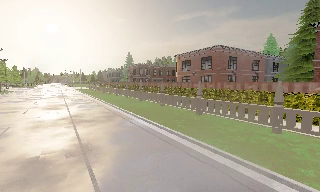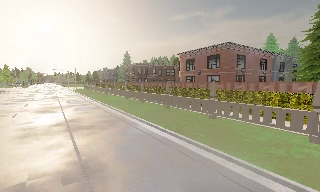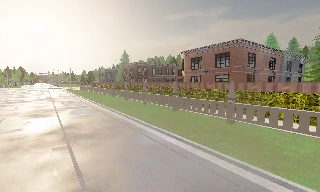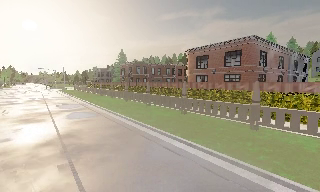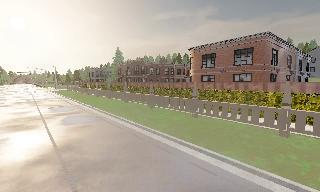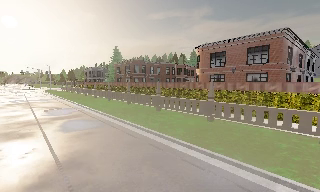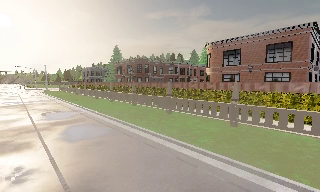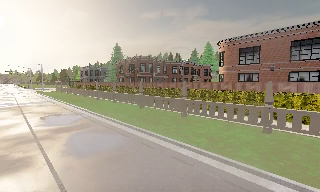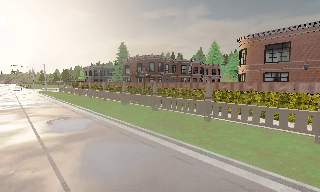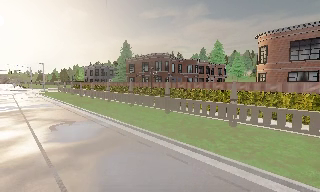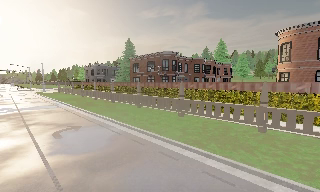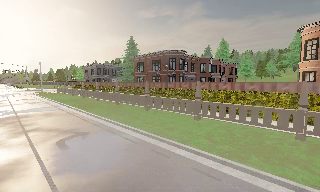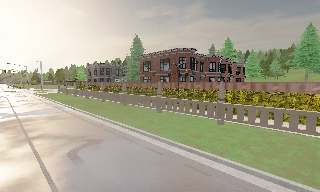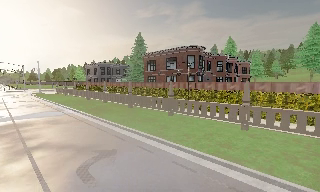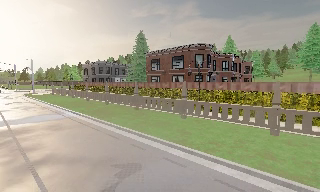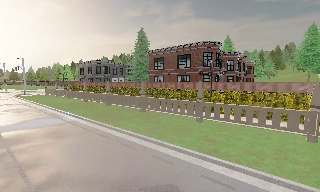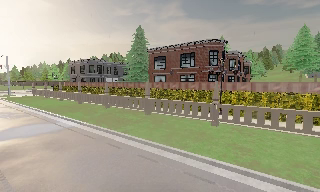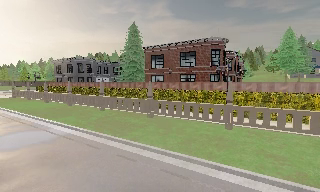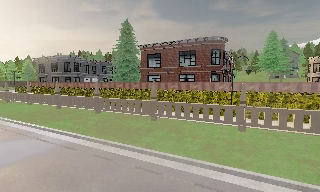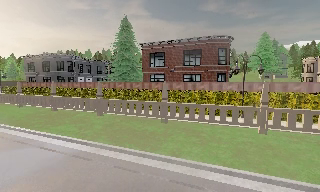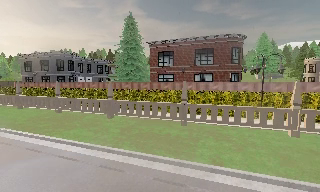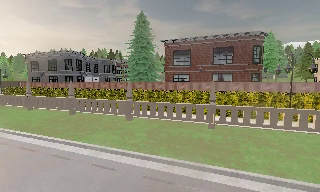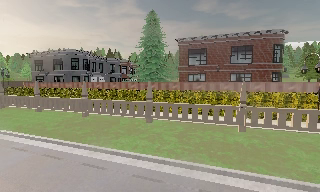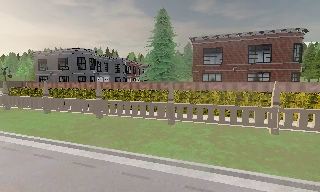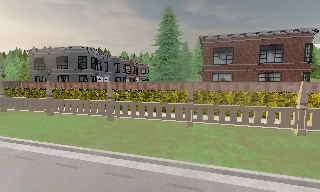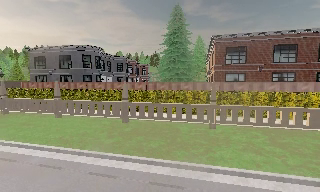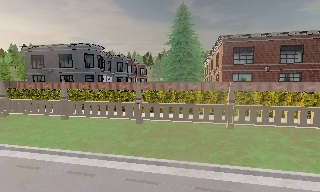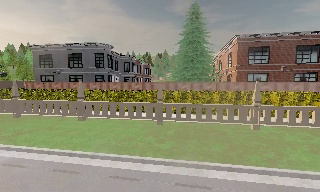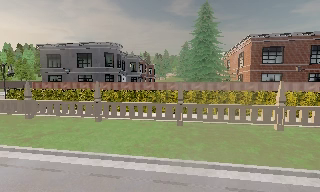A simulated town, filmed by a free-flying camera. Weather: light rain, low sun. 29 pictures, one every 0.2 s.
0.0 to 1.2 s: The camera pans to its right, which is clockwise from overhead, by about 10 degrees. It travels forward and to its left, about 11 m, so what stands in front looms larger.
1.2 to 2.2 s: The camera travels forward and to its left, about 9 m, so what stands in front looms larger.
2.2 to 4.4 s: The camera pans to its right, which is clockwise from overhead, by about 25 degrees. It travels to its left and forward, about 18 m, so close, fixed things drift to the right.
4.4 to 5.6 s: The camera pans to its right, which is clockwise from overhead, by about 10 degrees. It travels to its left, about 9 m, so close, fixed things drift to the right.
The film runs forward here.
